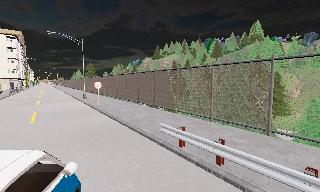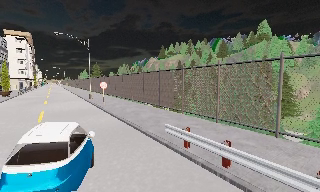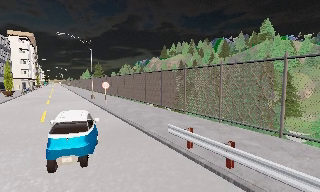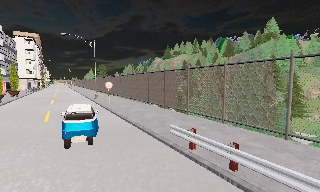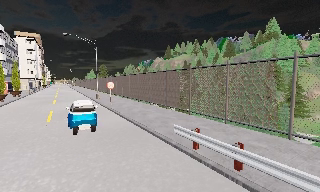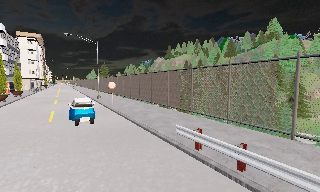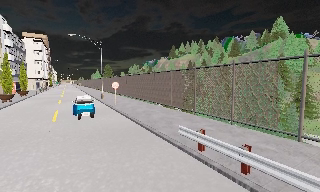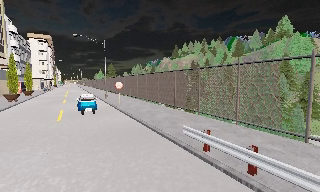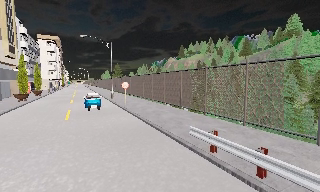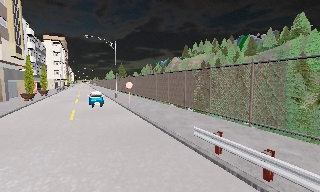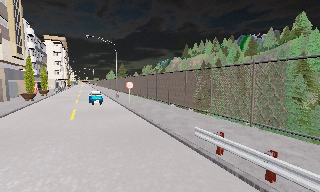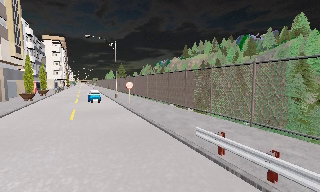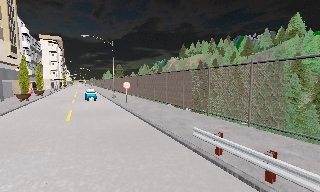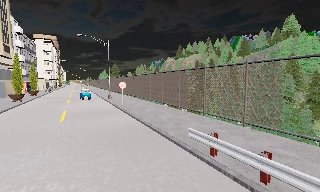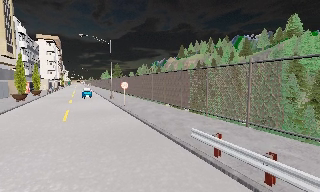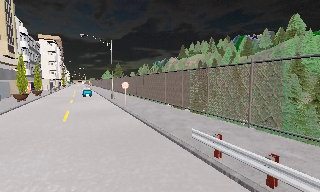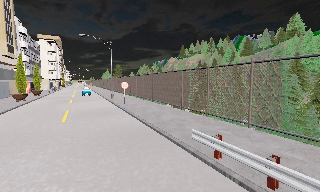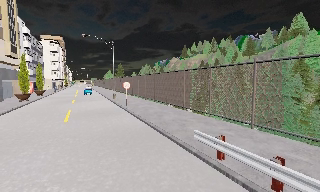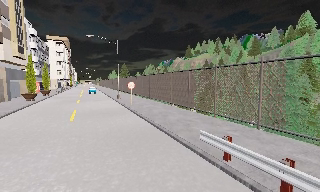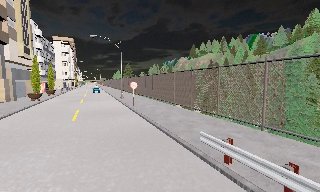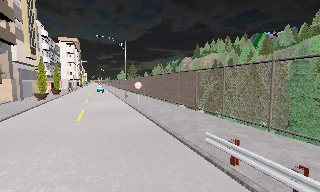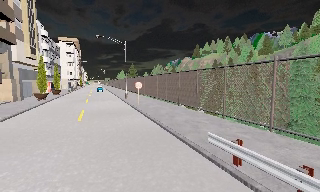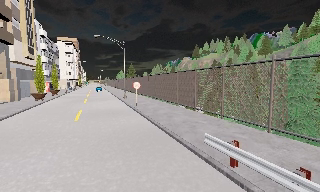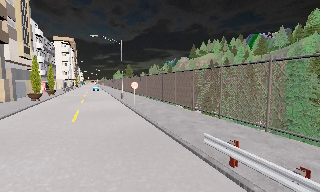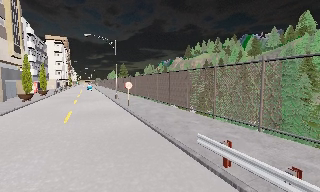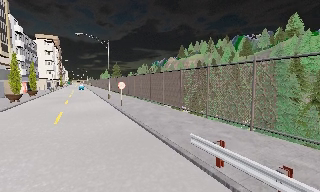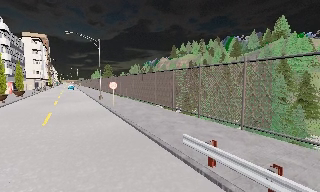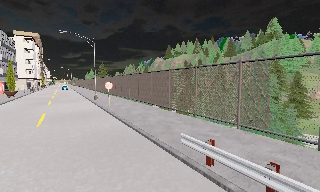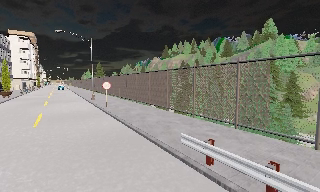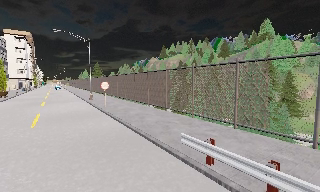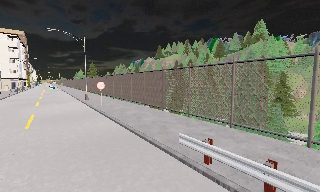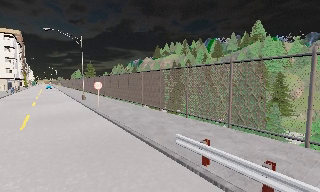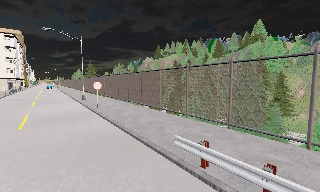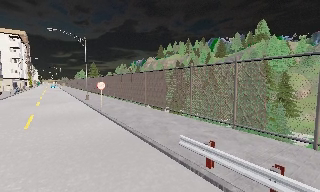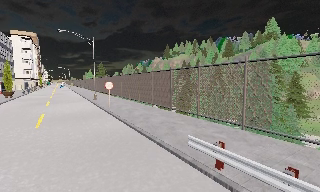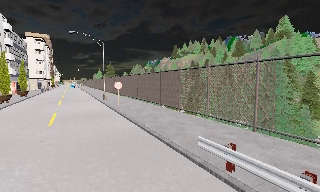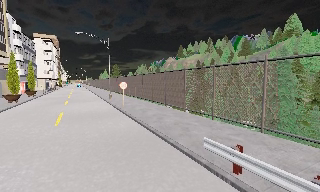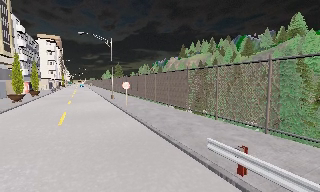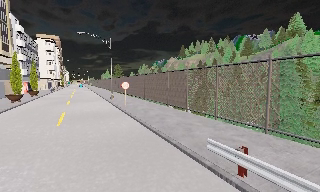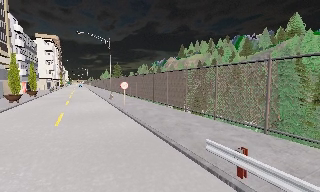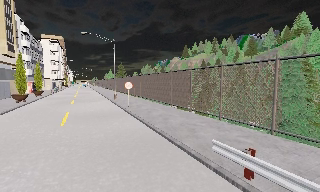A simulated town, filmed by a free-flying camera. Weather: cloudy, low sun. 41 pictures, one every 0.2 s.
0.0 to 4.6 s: The scene slides to the right, as the camera pans about 15 degrees to its left. It travels forward, about 1 m, so what stands in front looms larger.
4.6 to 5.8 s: The camera swings to its right by about 10 degrees, and the scene slides to the left.
5.8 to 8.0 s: The camera shifts only a little, or ends up much as it began.
The film runs forward here.
